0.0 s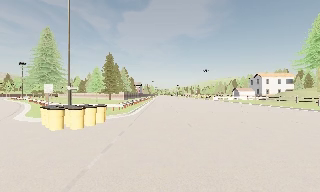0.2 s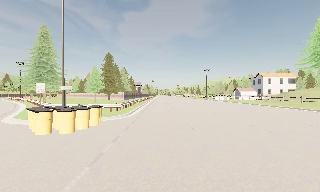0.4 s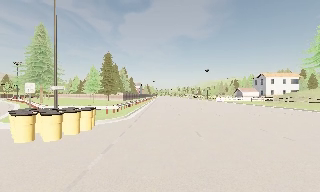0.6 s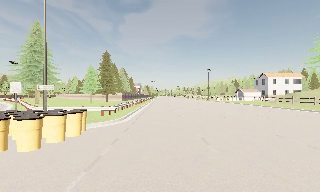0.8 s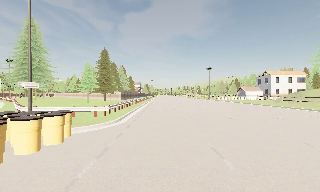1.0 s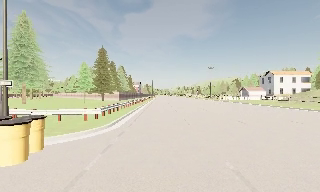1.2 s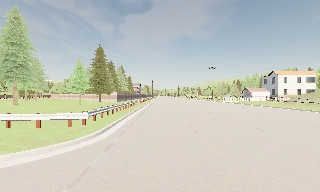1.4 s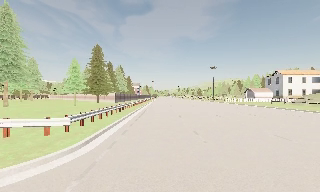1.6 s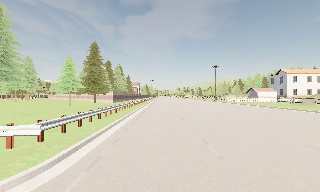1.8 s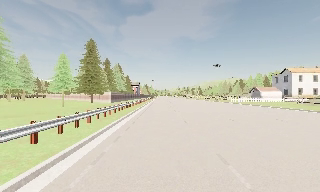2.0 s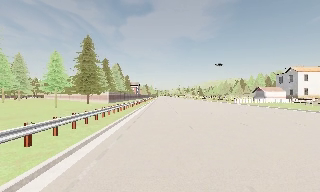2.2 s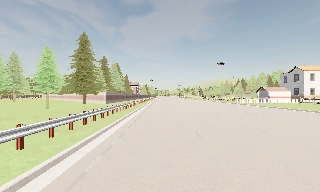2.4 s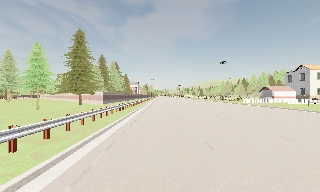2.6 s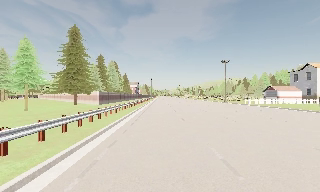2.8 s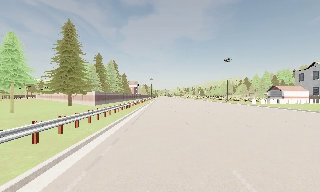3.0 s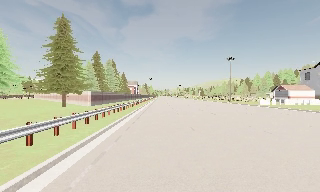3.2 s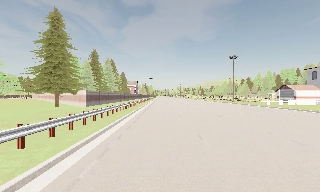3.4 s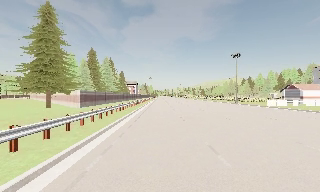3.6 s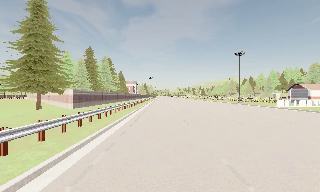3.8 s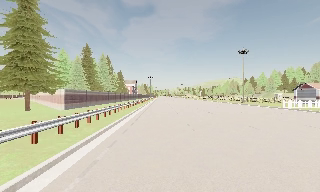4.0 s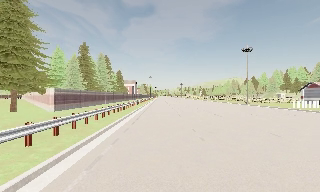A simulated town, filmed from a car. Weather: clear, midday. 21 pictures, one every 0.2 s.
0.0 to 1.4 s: The camera travels forward, about 9 m, so what stands in front looms larger. It gains speed.
1.4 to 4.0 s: The camera travels forward, about 20 m, so what stands in front looms larger.
The film runs forward here.
